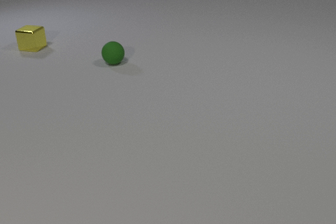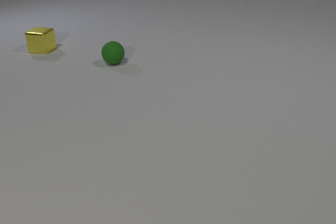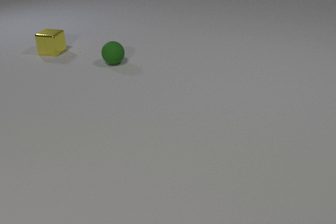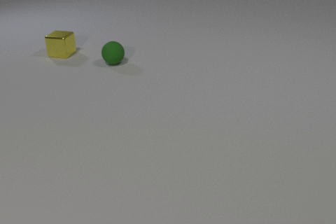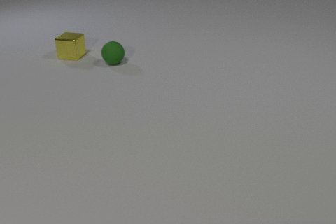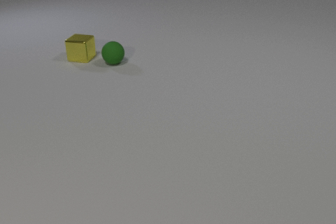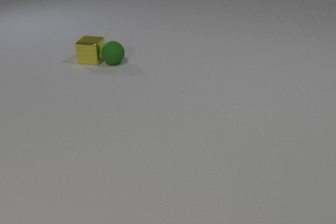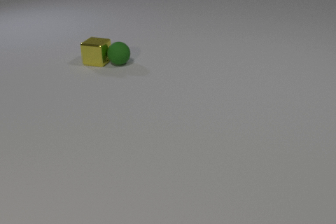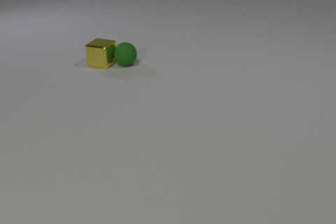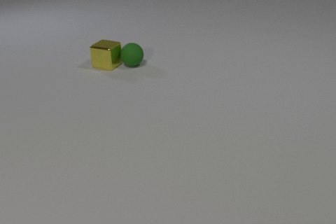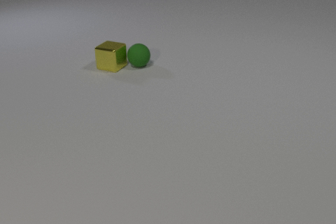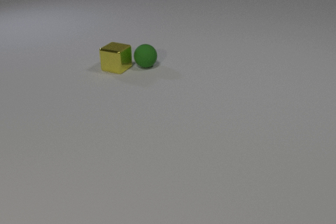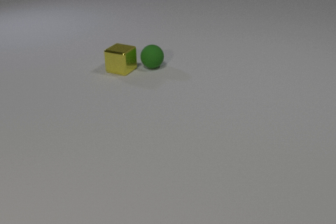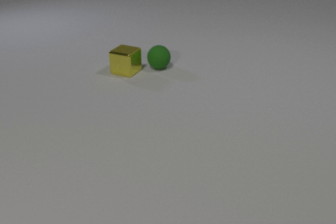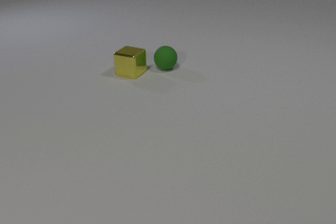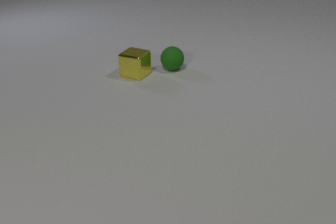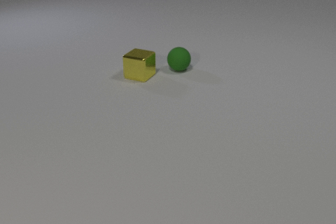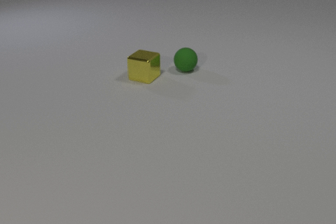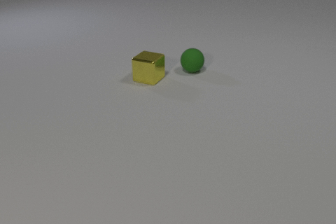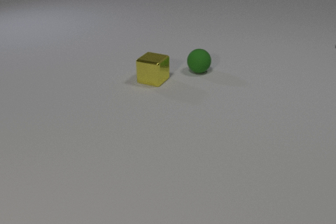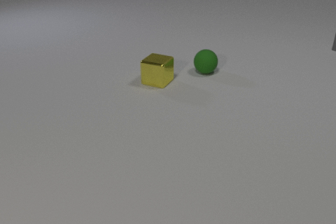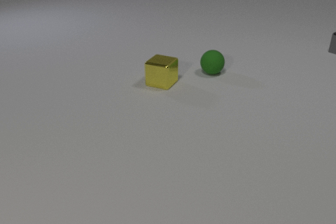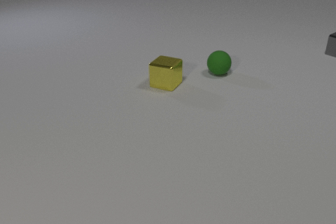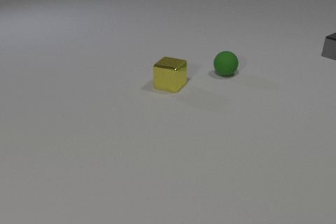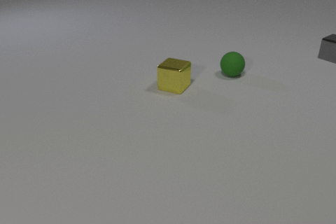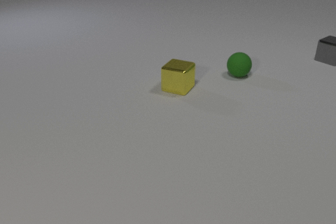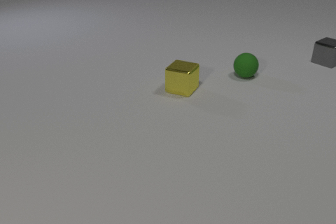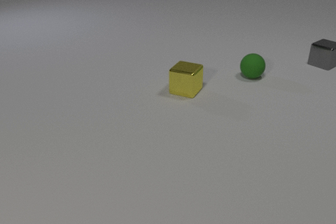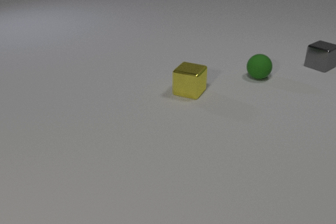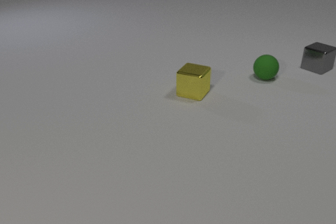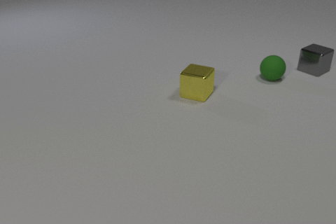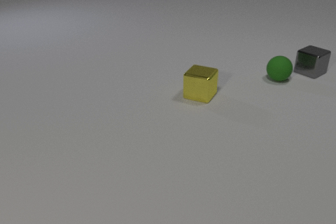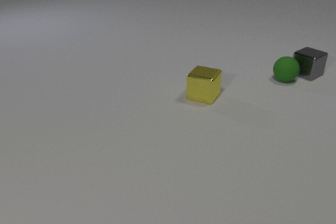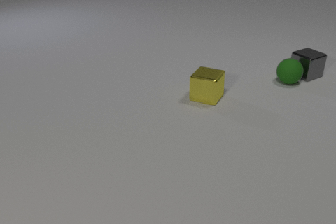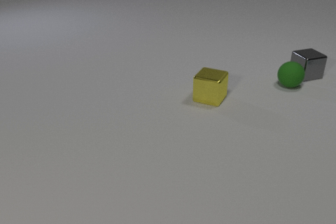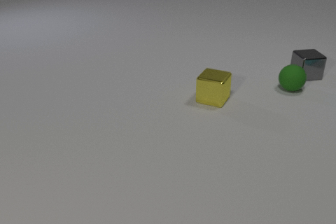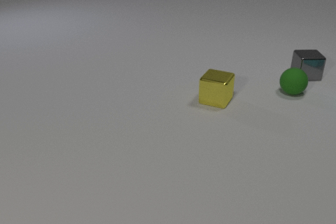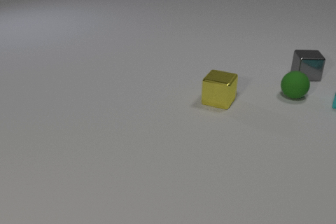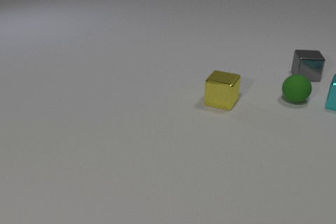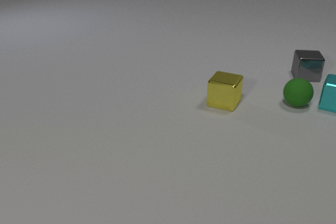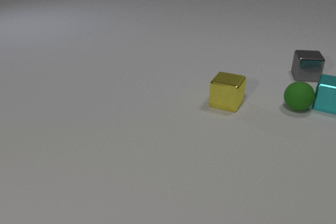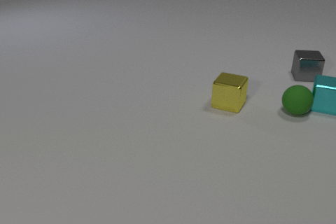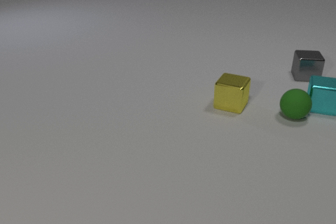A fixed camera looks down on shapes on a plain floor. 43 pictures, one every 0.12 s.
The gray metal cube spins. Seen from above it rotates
clockwise.
The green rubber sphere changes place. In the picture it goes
to the right.
0.00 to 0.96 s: The yellow metal cube slides to the right and toward the camera. The green rubber sphere rolls to the right. The yellow metal cube and the green rubber sphere collide.
0.96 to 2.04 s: The yellow metal cube slides to the right and toward the camera. The green rubber sphere rolls to the right.
2.04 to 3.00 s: The yellow metal cube slides to the right and toward the camera. The green rubber sphere rolls to the right. The gray metal cube comes in at the right edge, slides toward the camera.
3.00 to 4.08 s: The yellow metal cube slides to the right and toward the camera. The green rubber sphere rolls to the right. The gray metal cube slides toward the camera and to the left, spins clockwise seen from above by about 15 degrees, its near face sliding to the left. The green rubber sphere and the gray metal cube collide.
4.08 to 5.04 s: The yellow metal cube slides to the right and toward the camera. The green rubber sphere rolls toward the camera. The gray metal cube spins clockwise seen from above by about 30 degrees, its near face sliding to the left. The cyan metal cube comes in at the right edge, slides to the left and toward the camera. The green rubber sphere and the cyan metal cube collide.
How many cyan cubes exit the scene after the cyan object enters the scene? 0.
What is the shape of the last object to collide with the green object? cube.
How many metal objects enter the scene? 2.
